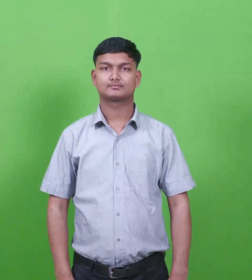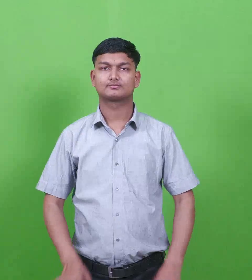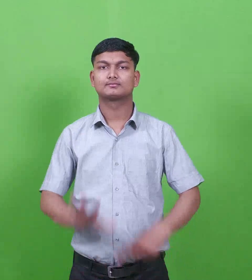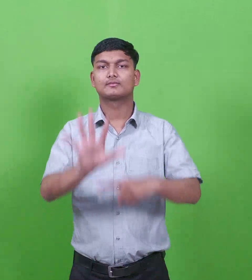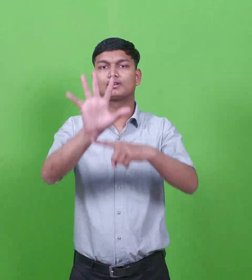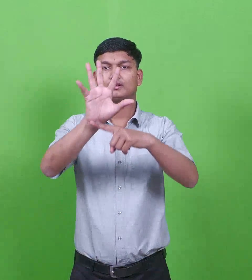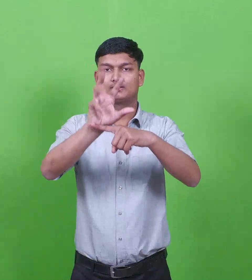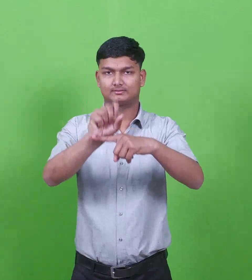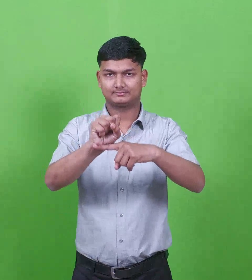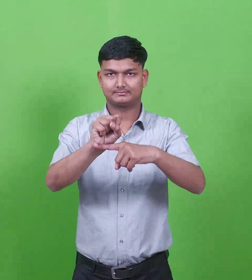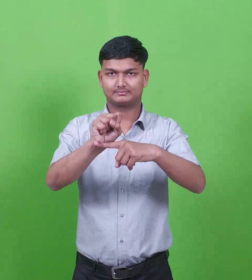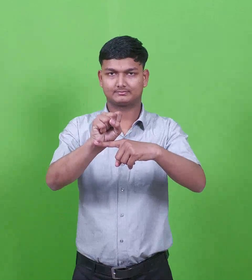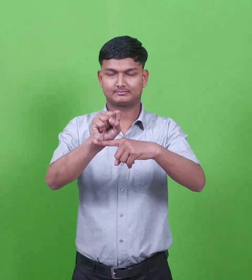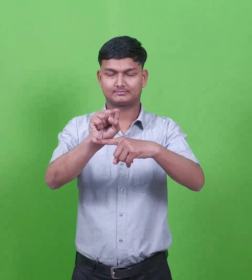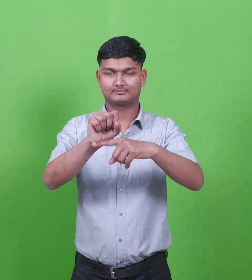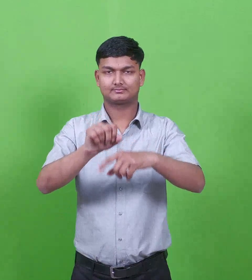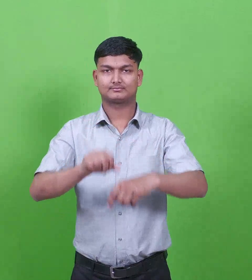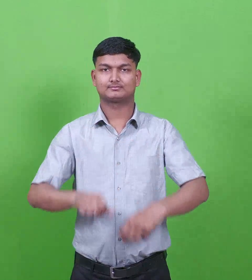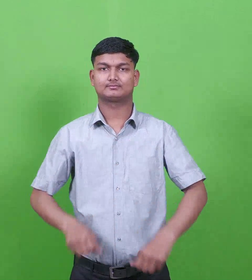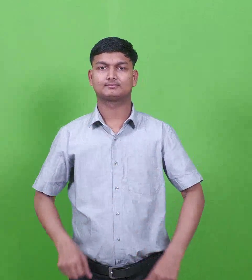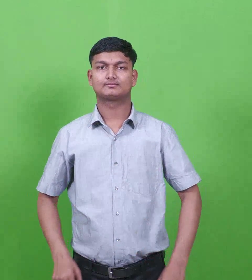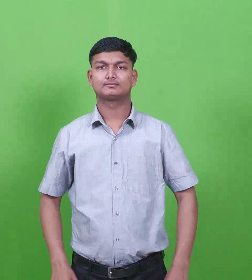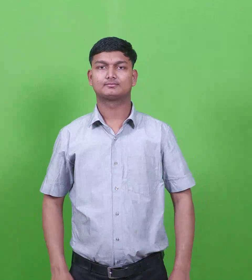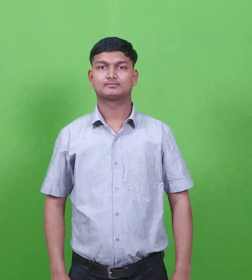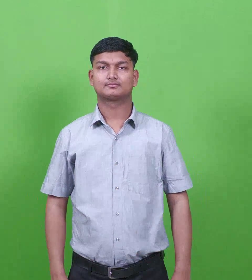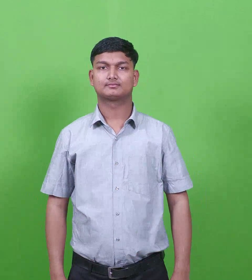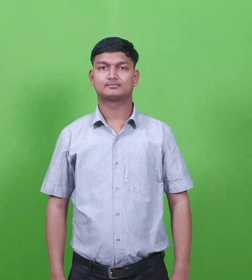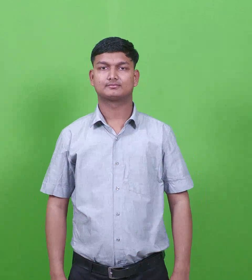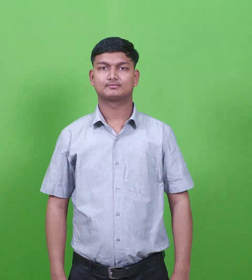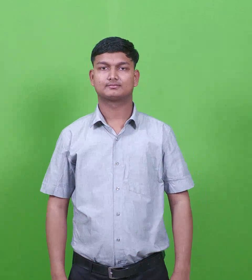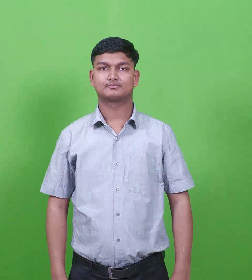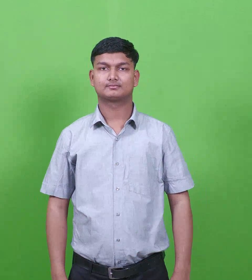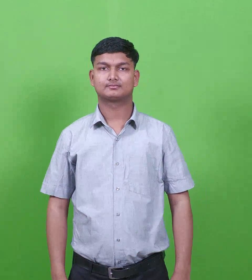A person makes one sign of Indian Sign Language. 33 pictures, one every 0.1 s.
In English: ai
